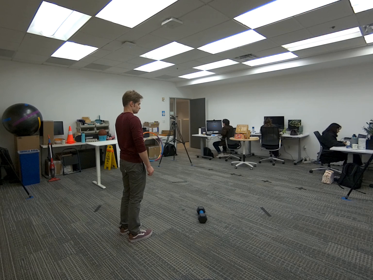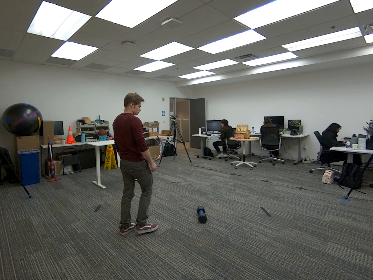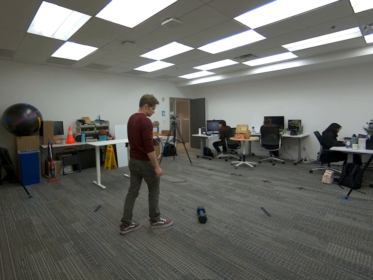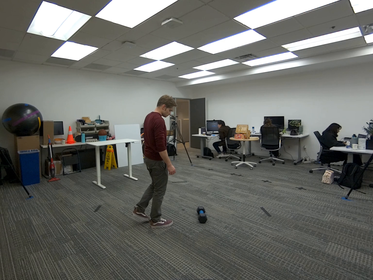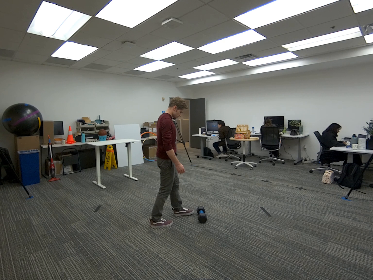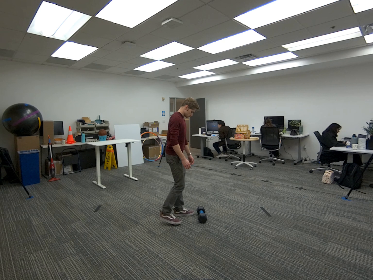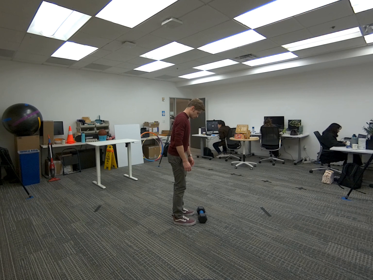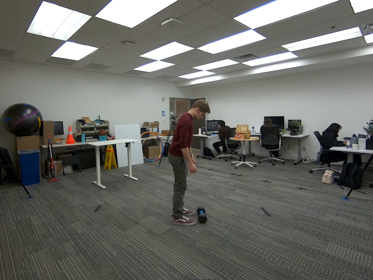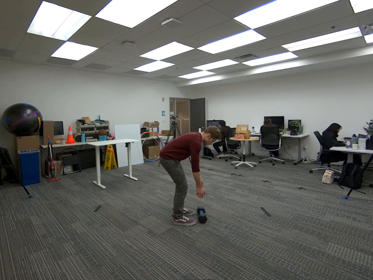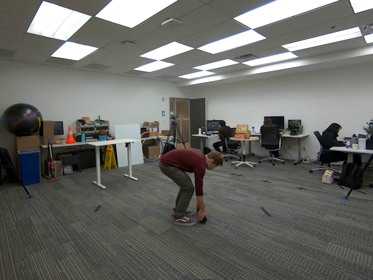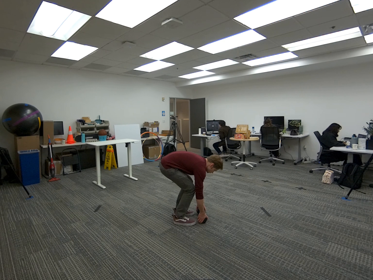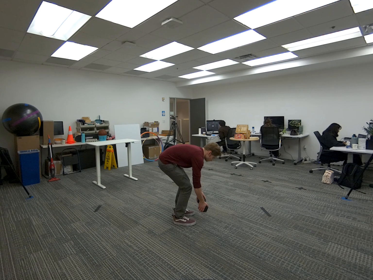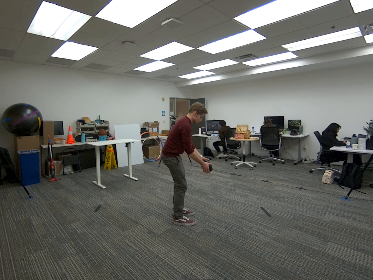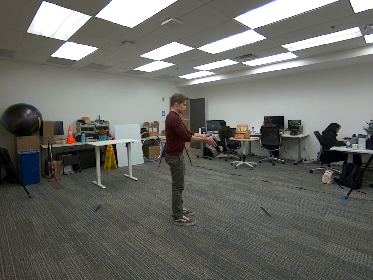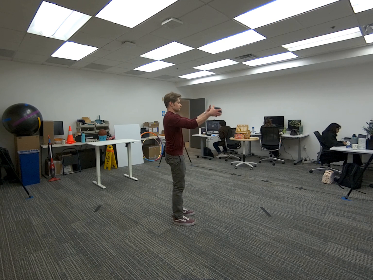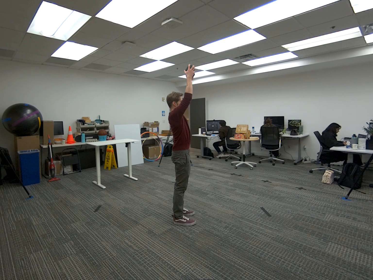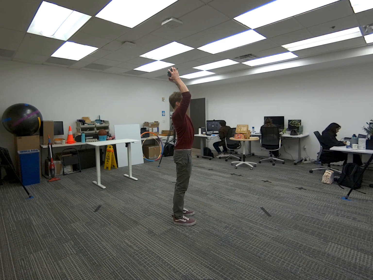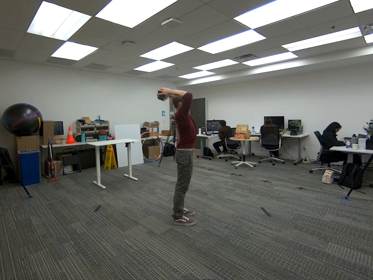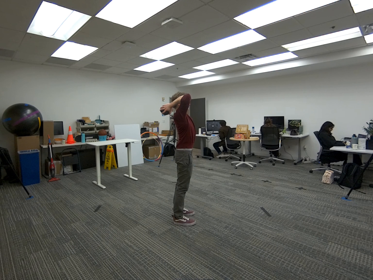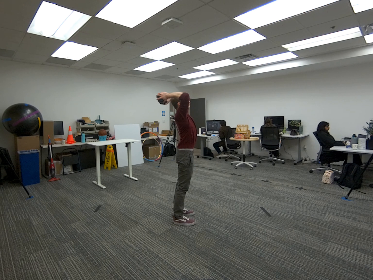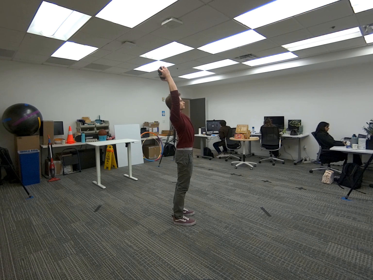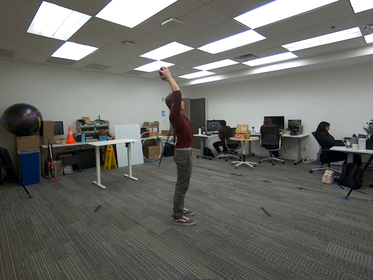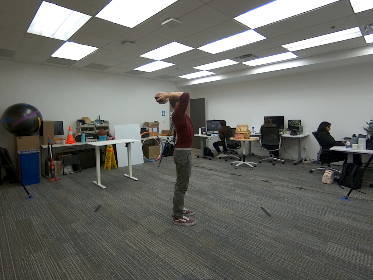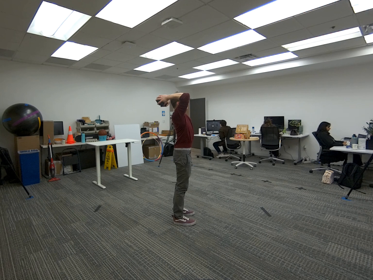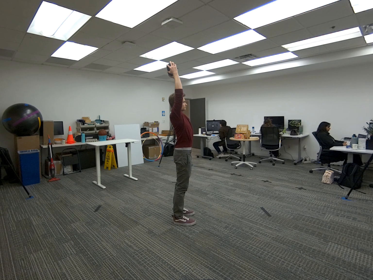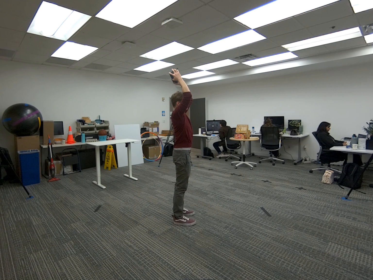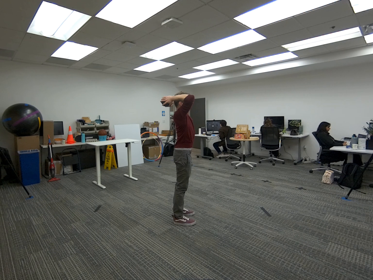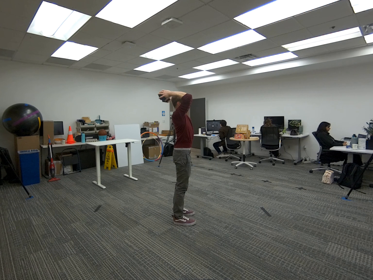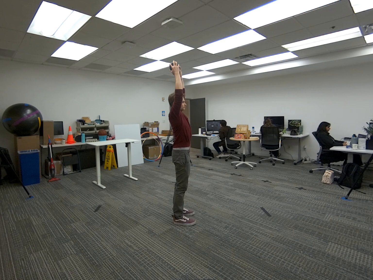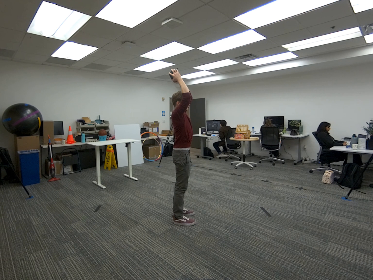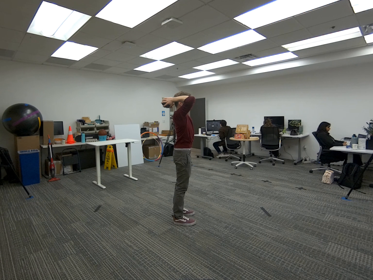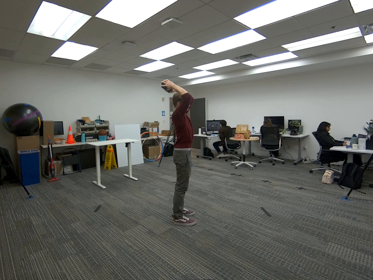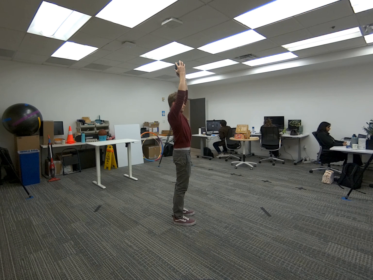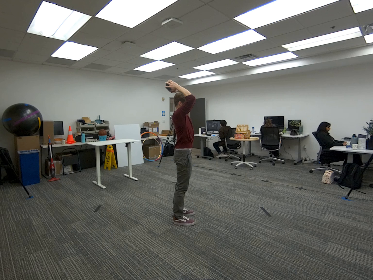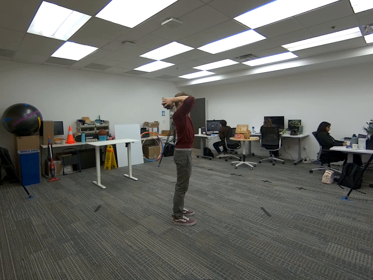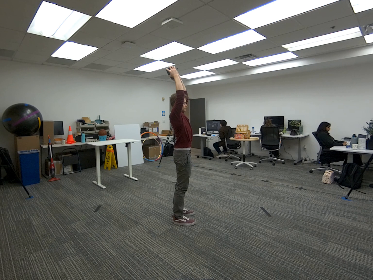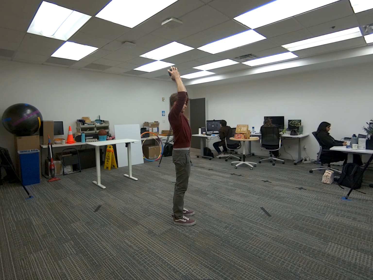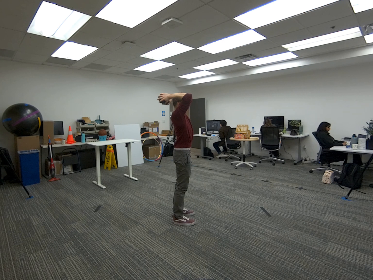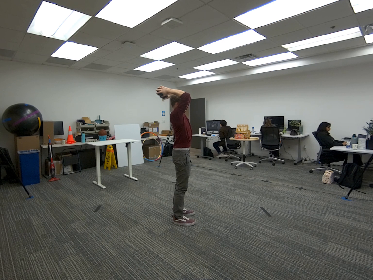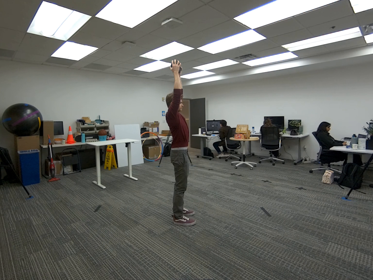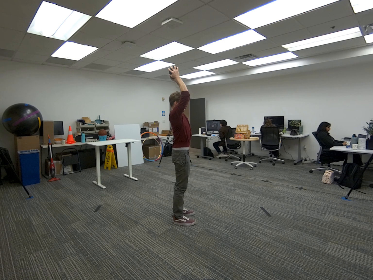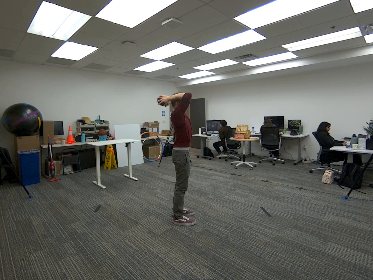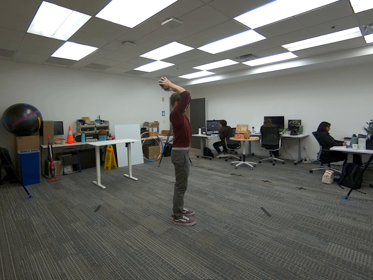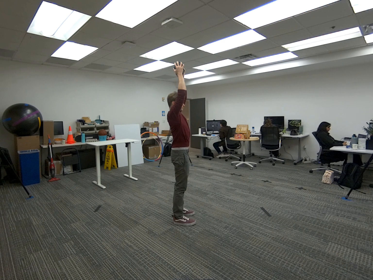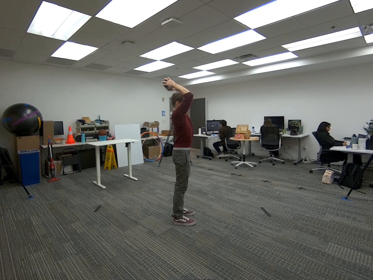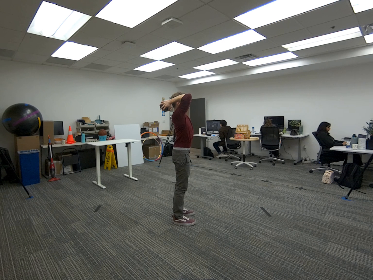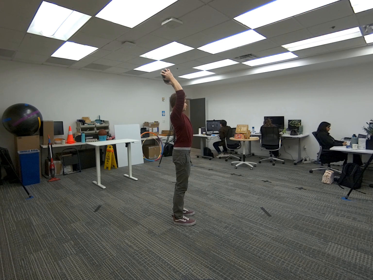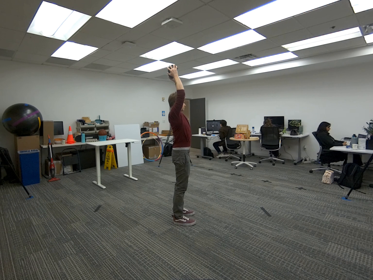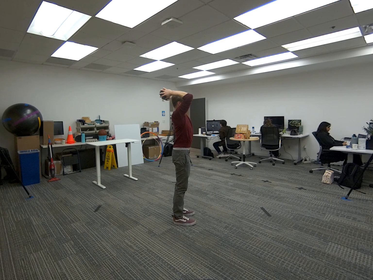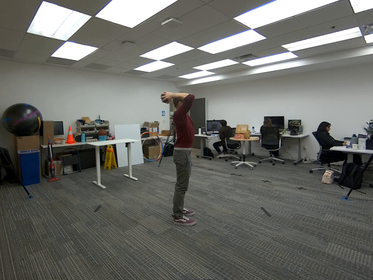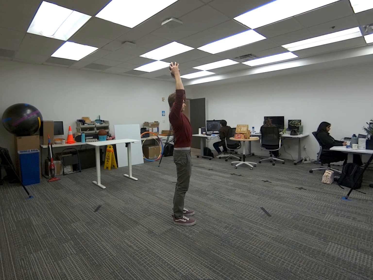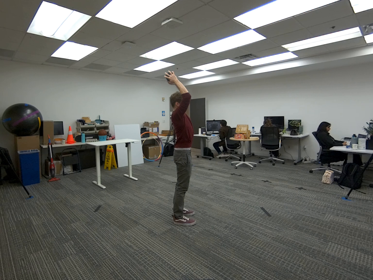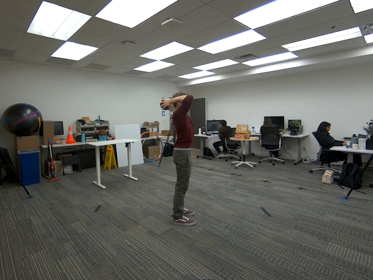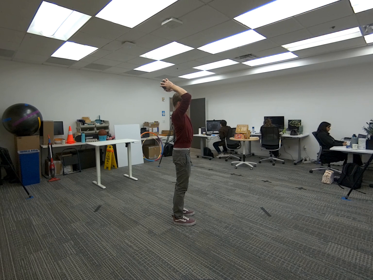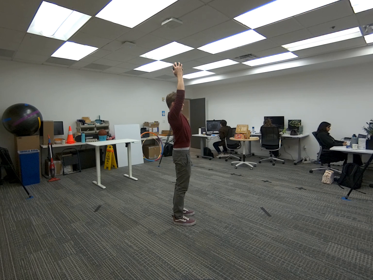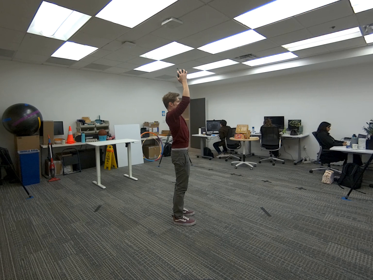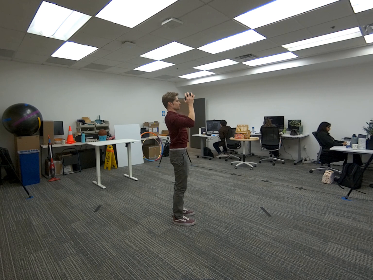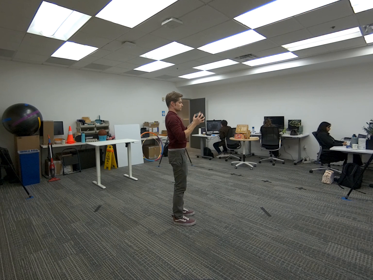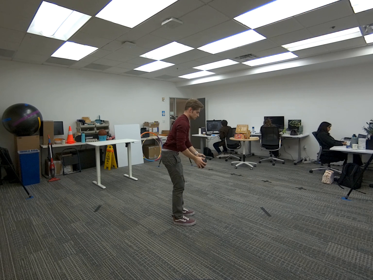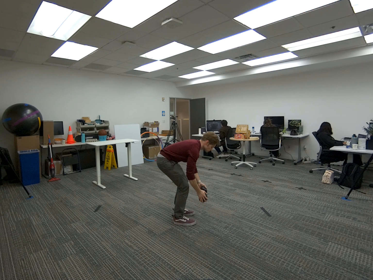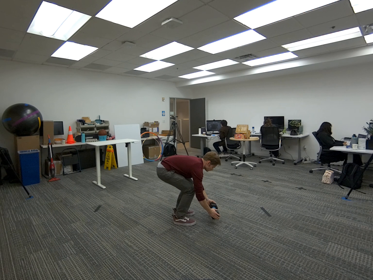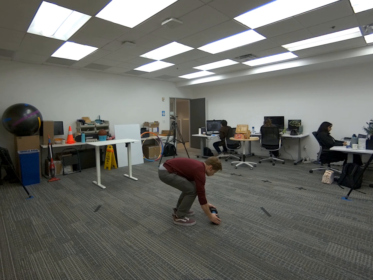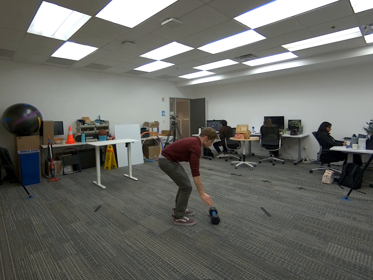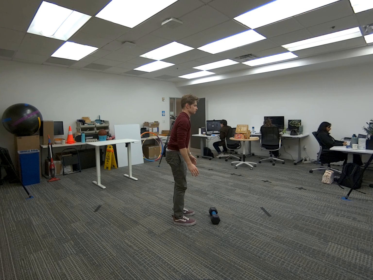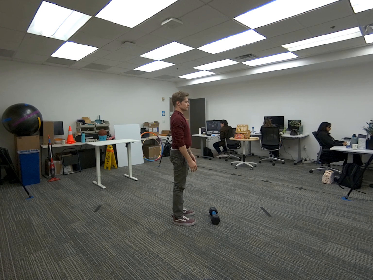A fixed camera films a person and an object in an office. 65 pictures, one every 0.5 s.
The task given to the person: Pick up the dumbbell with both hands and lift it overhead, elbows close to your head. Lower it behind your head, then extend elbows to raise it back up. Repeat until finished, then place the dumbbell on the ground.
